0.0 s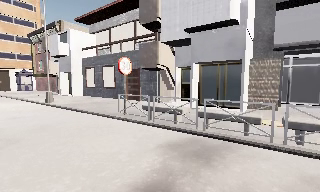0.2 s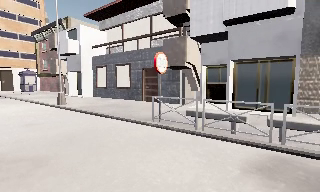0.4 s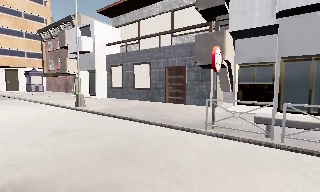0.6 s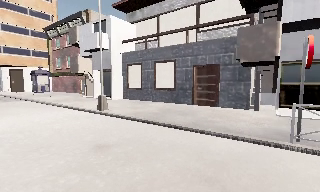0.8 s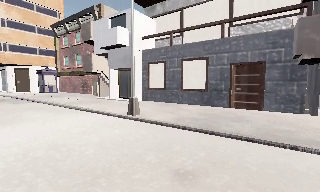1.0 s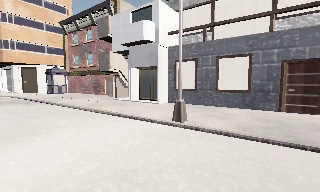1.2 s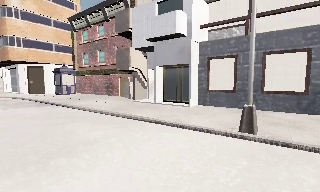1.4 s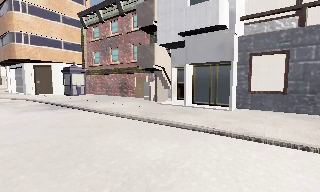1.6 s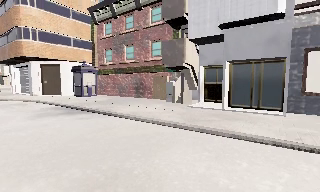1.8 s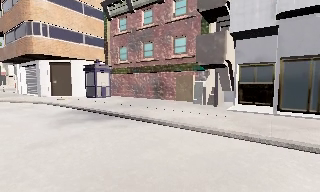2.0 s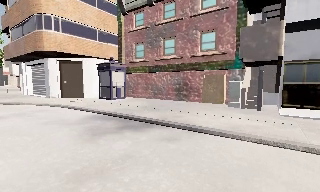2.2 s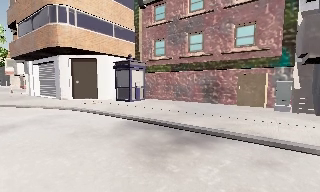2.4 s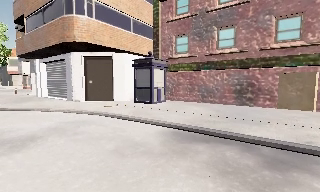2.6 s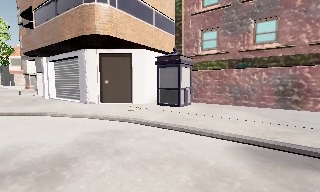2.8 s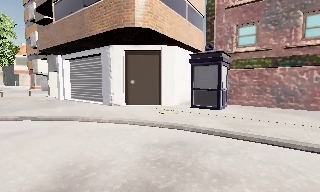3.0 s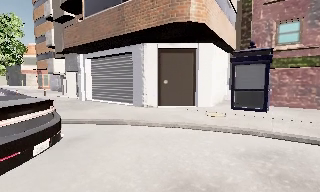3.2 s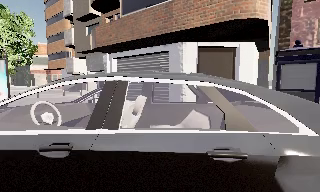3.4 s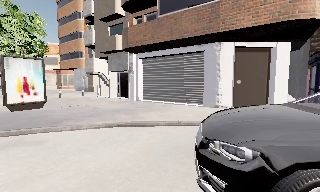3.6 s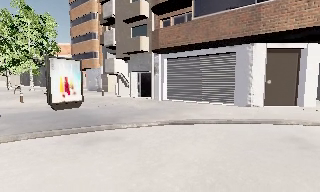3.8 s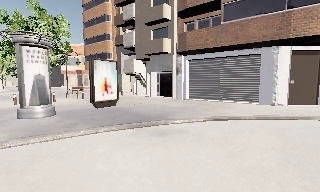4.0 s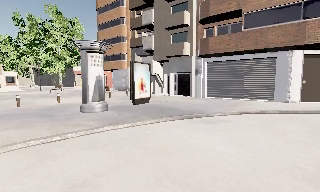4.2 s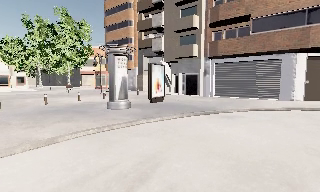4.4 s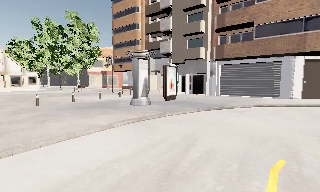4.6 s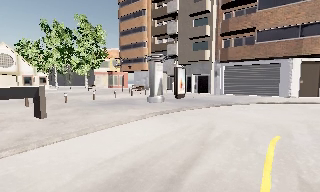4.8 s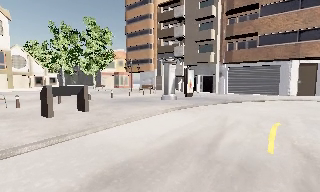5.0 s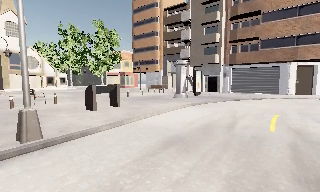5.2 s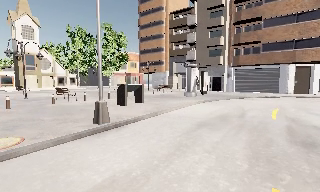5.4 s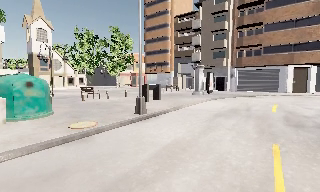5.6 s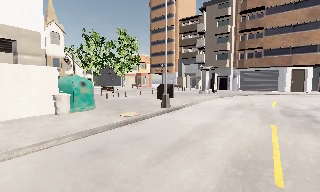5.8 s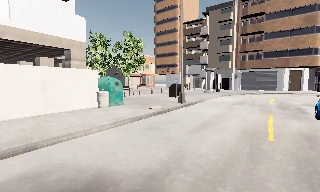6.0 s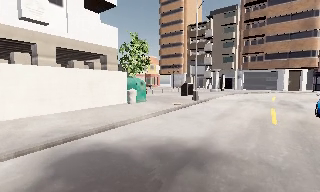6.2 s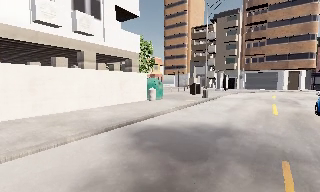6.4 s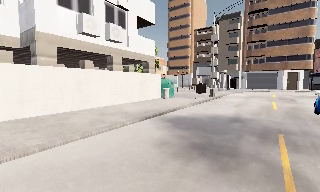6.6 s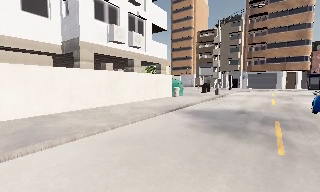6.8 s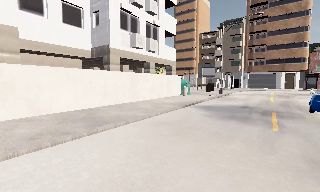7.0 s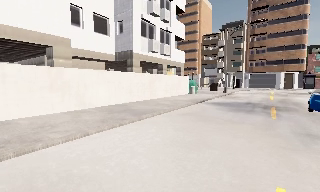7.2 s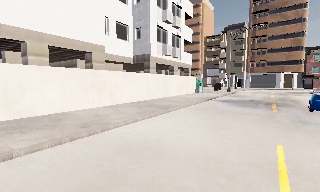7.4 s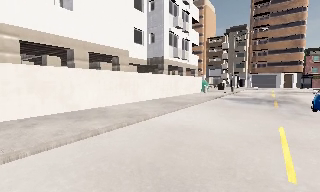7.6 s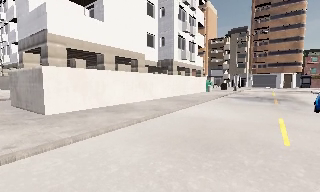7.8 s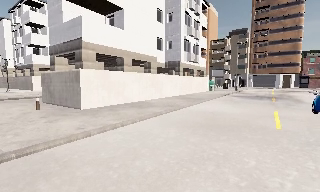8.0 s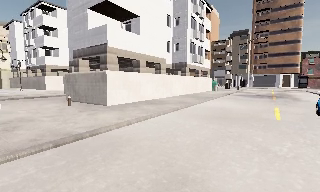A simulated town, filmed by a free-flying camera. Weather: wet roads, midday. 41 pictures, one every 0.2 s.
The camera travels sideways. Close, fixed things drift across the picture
to the right.
0.0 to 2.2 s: The camera travels to its left and forward, about 20 m, so close, fixed things drift to the right.
2.2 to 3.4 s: The camera travels to its left, about 11 m, so close, fixed things drift to the right.
3.4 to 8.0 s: The camera travels backward and to its left, about 40 m, so what stands in front gets smaller.
The film runs backward here.
